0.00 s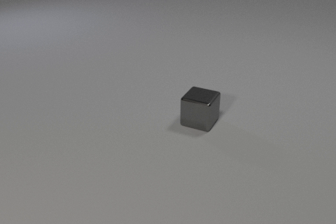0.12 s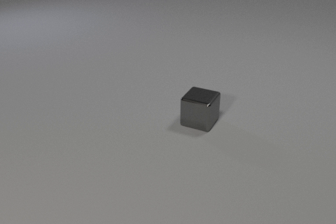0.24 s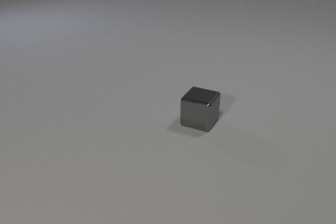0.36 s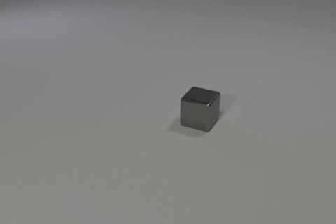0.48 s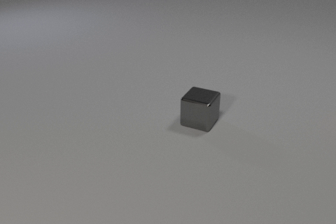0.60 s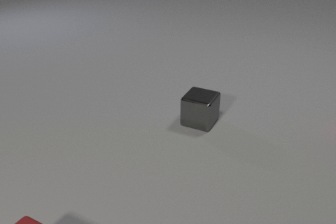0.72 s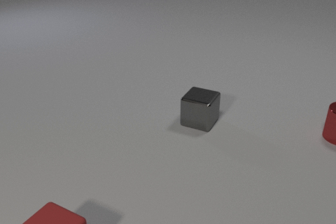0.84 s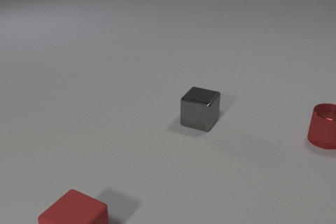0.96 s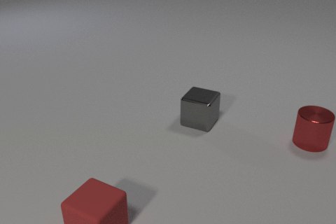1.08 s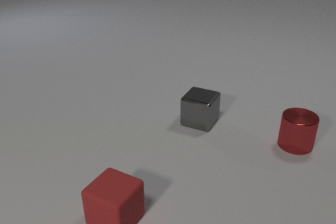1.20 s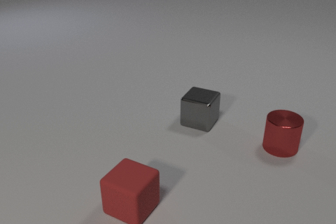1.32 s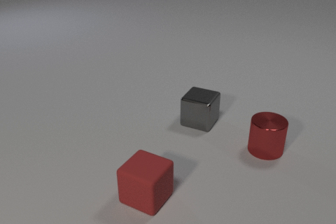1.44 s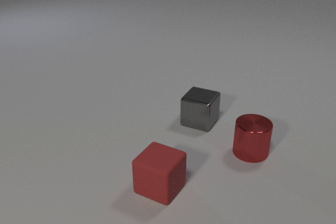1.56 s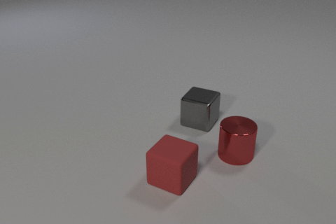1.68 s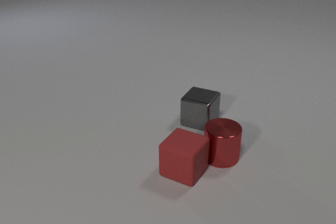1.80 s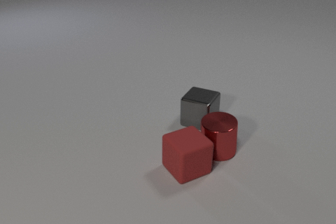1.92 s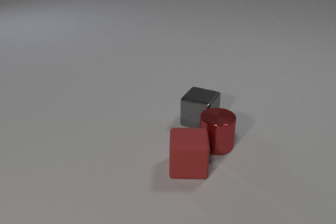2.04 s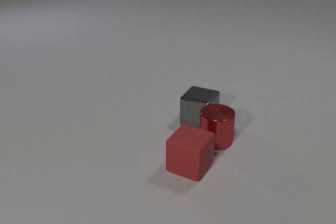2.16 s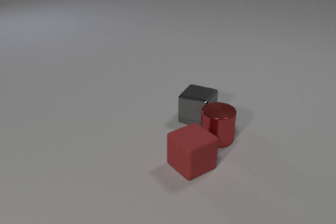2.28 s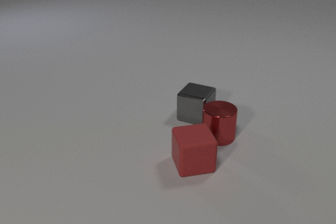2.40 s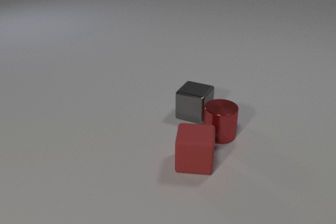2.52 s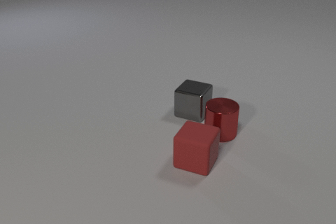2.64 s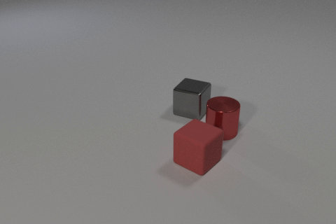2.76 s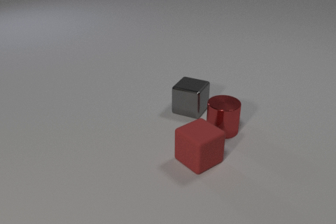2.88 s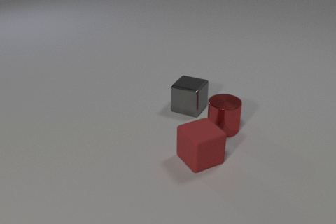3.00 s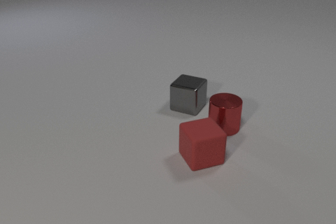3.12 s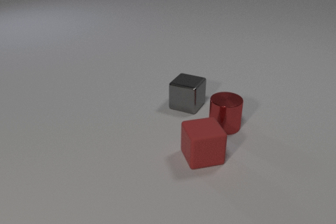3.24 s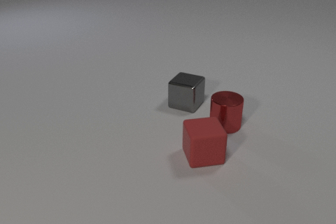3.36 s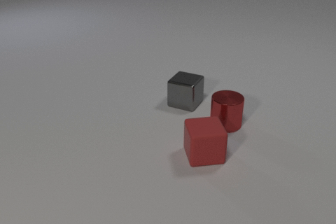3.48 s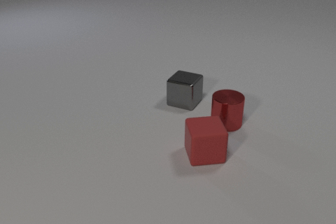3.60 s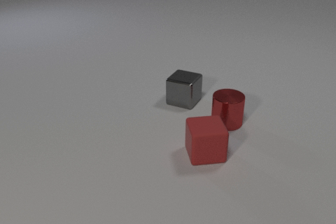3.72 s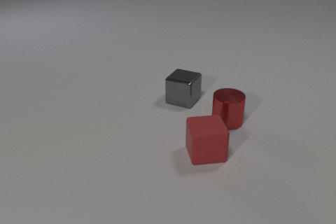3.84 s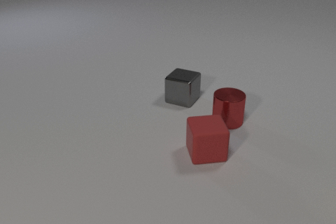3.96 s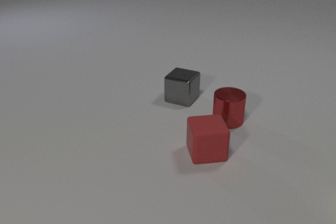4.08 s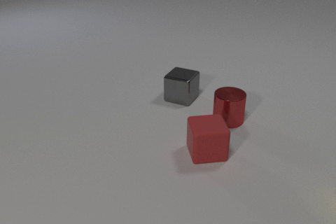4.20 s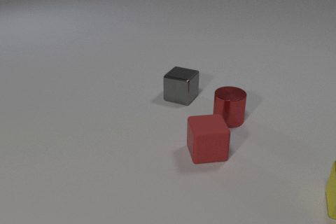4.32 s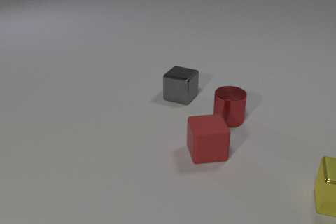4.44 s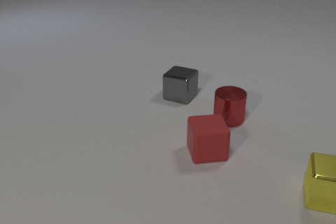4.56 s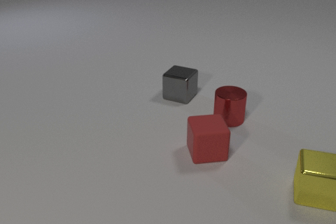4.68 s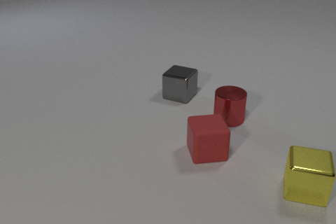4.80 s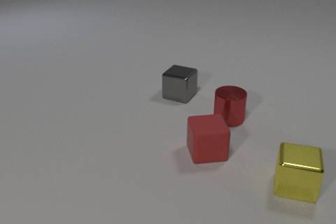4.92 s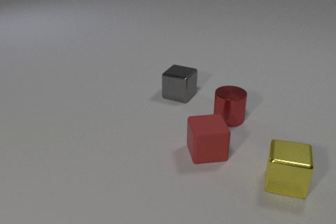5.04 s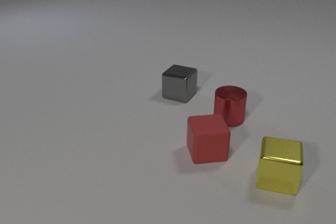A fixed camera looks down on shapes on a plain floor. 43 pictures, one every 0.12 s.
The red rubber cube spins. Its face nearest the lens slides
to the left.
The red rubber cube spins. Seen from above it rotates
clockwise.
0.00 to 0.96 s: The red rubber cube comes in at the bottom edge, slides to the right and away from the camera. The red metal cylinder comes in at the right edge, slides to the left and toward the camera.
0.96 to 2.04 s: The red rubber cube slides to the right and away from the camera, spins so that its near face slides to the left, clockwise seen from above. The red metal cylinder slides to the left. The red rubber cube and the red metal cylinder collide. The red metal cylinder and the gray metal cube collide.
2.04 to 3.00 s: The red rubber cube slides away from the camera and to the right, spins clockwise seen from above by about 135 degrees, its near face sliding to the left. The red metal cylinder slides away from the camera. The gray metal cube slides away from the camera and to the left.
3.00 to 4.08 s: The red rubber cube slides away from the camera. The red metal cylinder slides away from the camera. The gray metal cube slides away from the camera.
4.08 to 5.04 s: The gray metal cube slides away from the camera. The yellow metal cube comes in at the right edge, slides to the left.
What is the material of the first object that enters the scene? rubber.
How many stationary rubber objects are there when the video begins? 0.
How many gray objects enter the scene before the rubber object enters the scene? 0.
